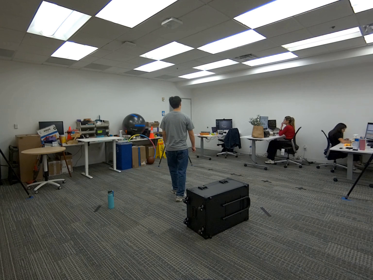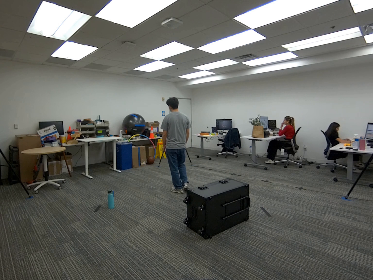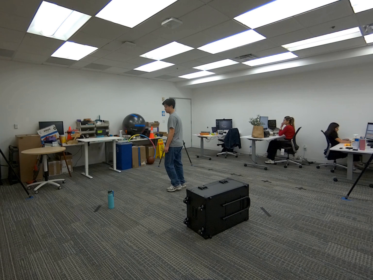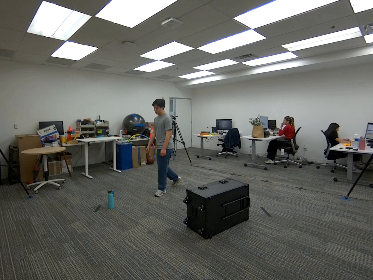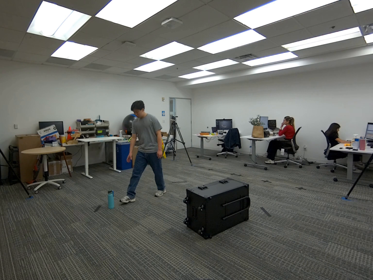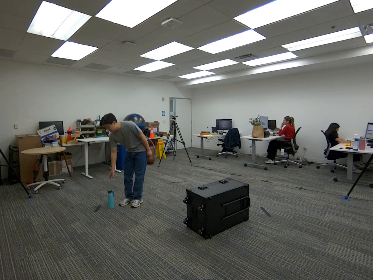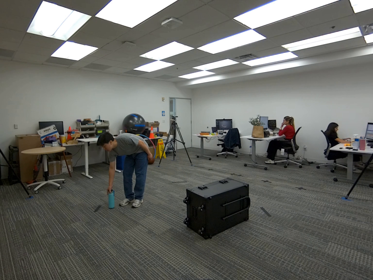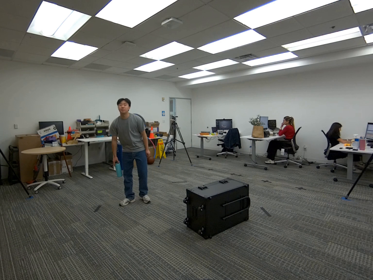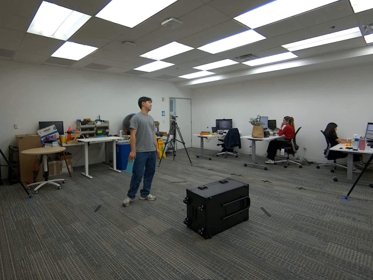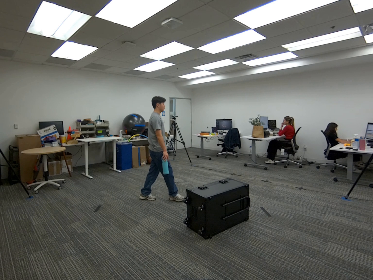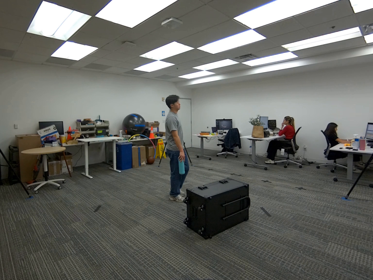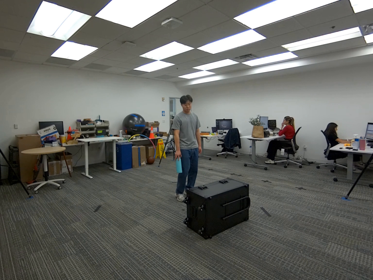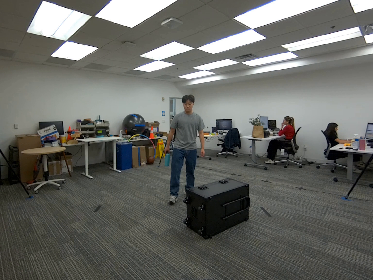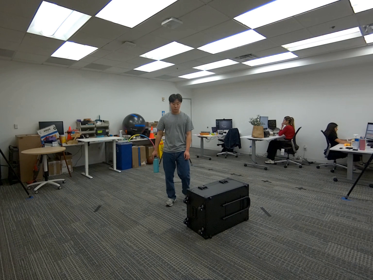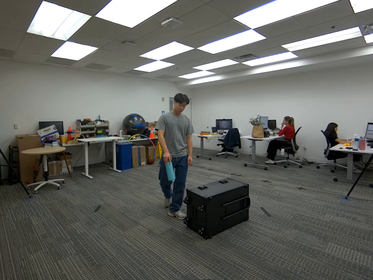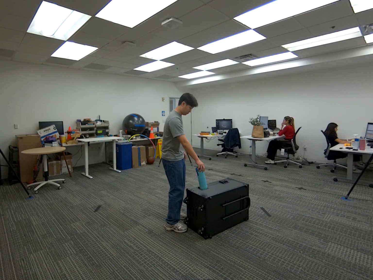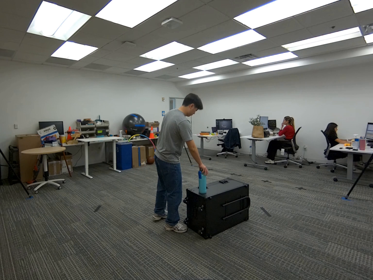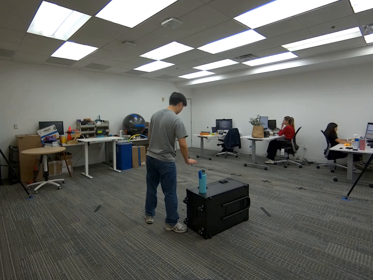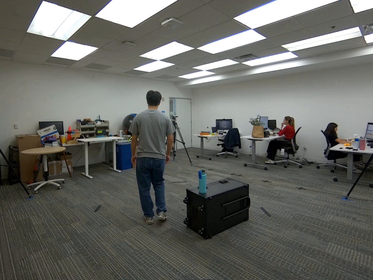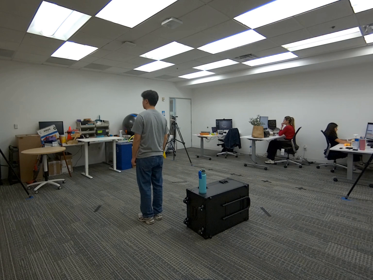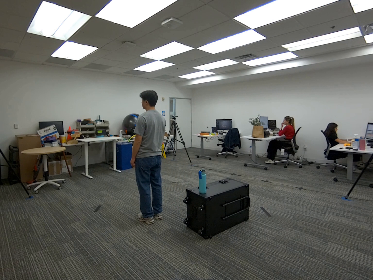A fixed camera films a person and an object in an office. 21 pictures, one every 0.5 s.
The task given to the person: Walk to the cyan water bottle on the ground. Pick up the bottle with your right hand, and place it on the G1 box.
